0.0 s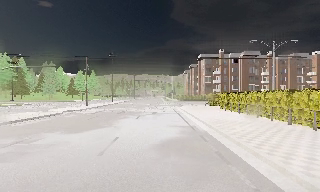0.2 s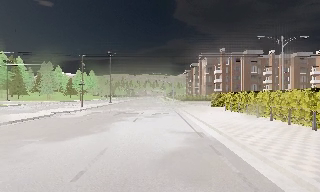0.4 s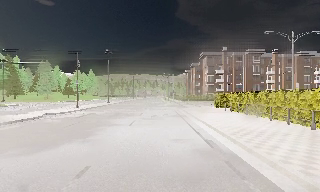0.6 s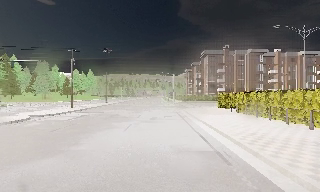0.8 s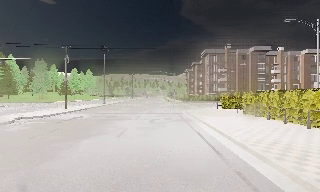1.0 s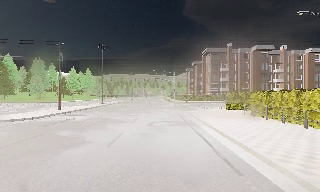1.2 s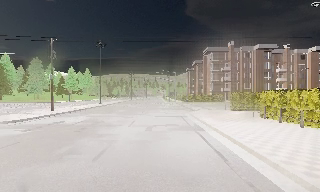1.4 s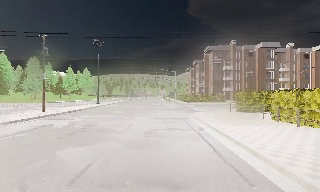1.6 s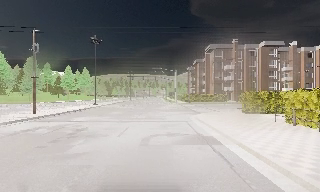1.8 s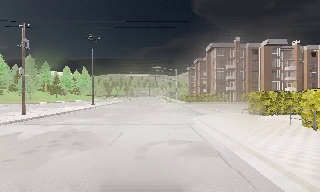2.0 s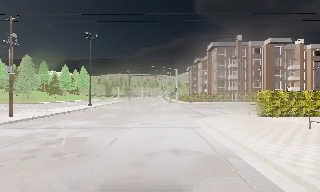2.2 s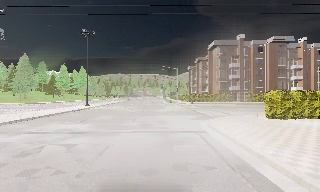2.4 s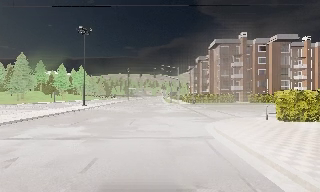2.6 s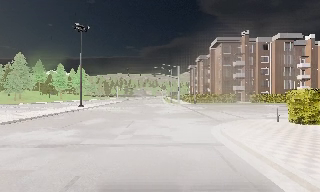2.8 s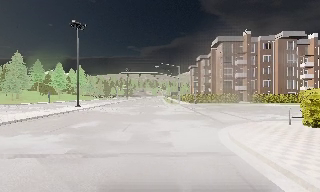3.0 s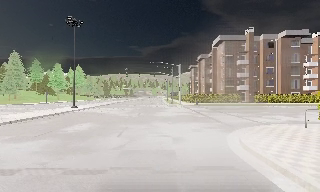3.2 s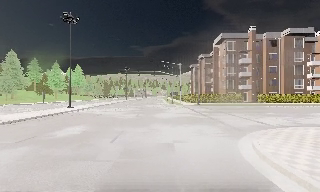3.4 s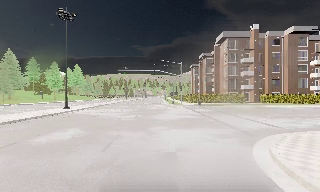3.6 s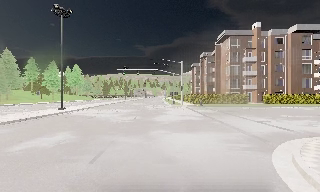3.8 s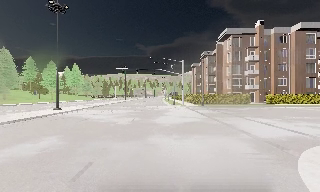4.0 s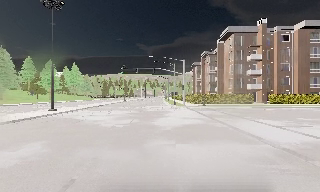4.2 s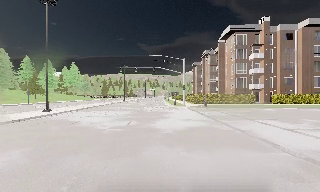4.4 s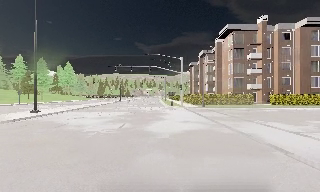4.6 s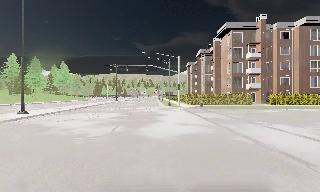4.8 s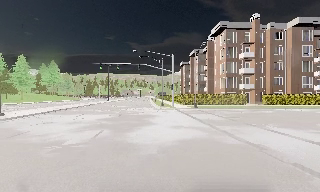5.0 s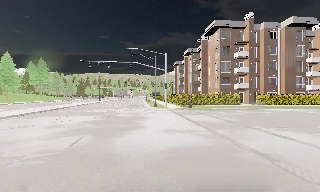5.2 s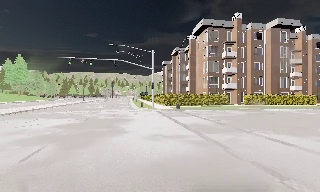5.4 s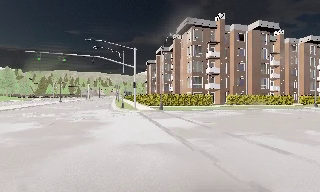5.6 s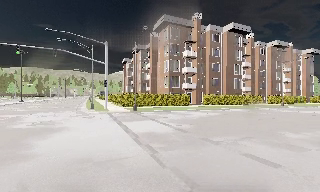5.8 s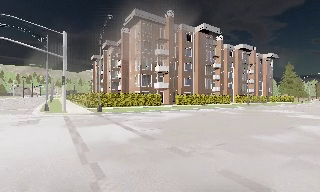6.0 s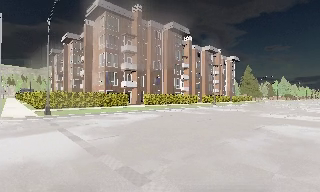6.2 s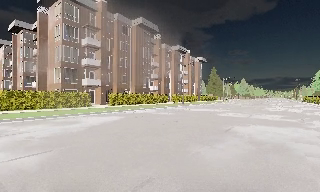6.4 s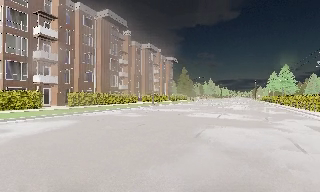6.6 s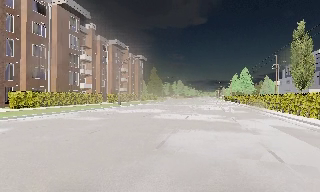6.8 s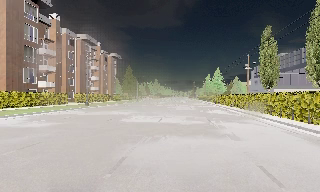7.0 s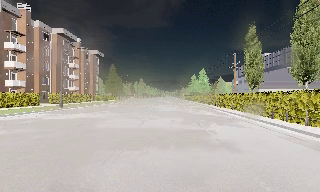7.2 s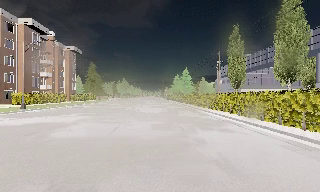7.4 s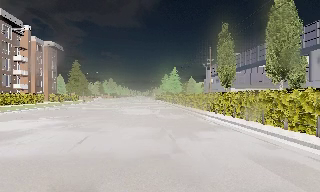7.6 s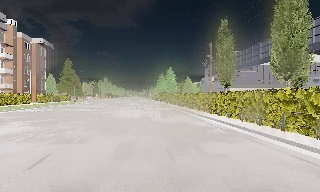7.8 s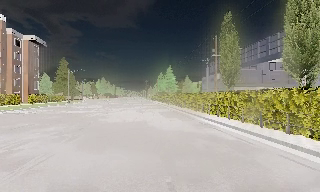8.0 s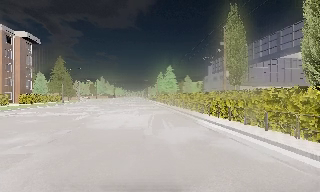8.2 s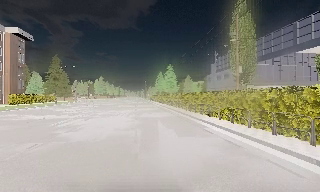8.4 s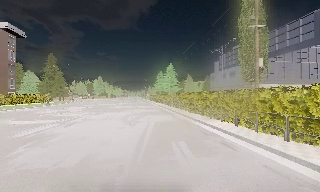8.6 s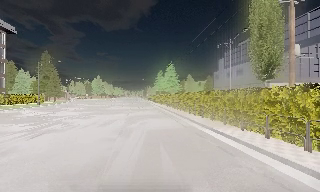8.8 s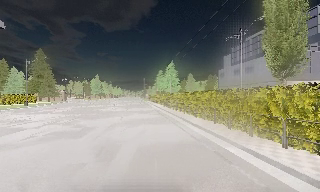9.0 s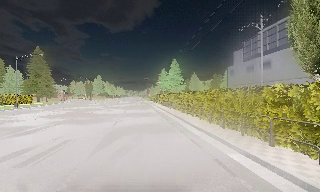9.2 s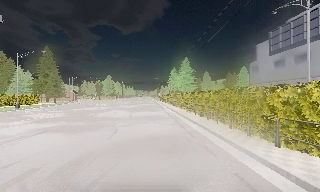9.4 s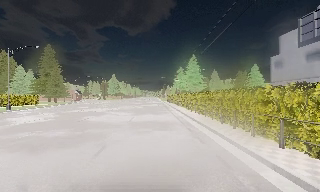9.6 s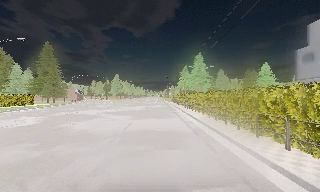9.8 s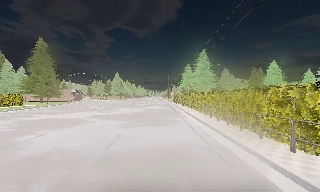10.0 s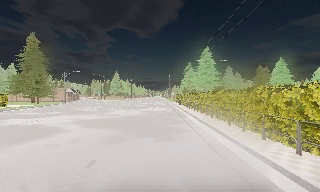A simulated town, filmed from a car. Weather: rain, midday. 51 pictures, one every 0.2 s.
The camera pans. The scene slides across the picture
to the left.
The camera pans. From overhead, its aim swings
clockwise.
0.0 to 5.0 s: The camera travels forward, about 25 m, so what stands in front looms larger.
5.0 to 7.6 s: The camera swings to its right by about 95 degrees, and the scene slides to the left. It travels forward, about 20 m.
7.6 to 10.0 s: The camera travels forward, about 30 m, so what stands in front looms larger.
The film runs forward here.
